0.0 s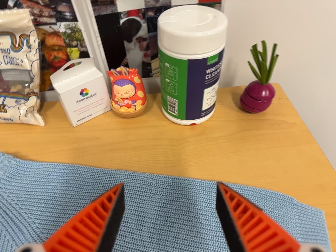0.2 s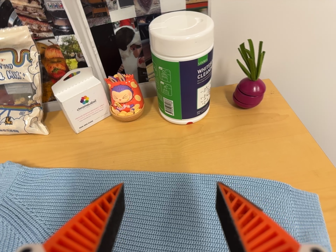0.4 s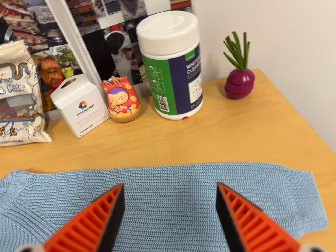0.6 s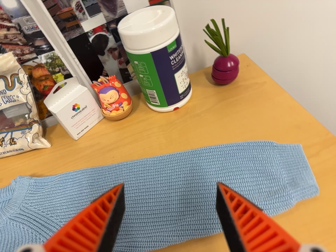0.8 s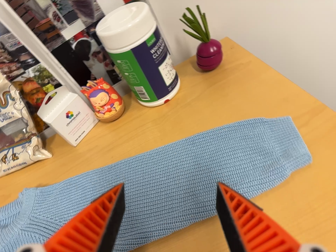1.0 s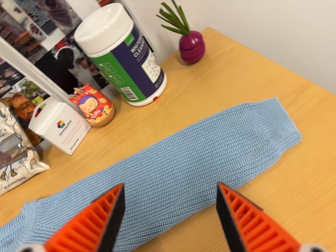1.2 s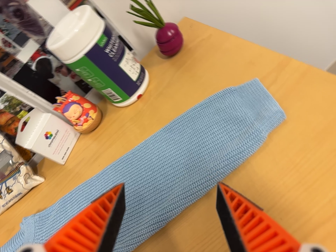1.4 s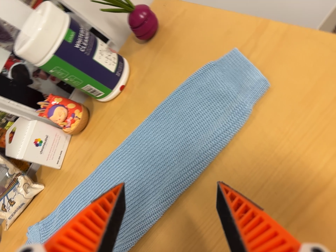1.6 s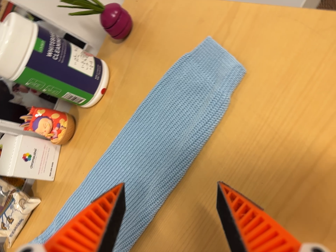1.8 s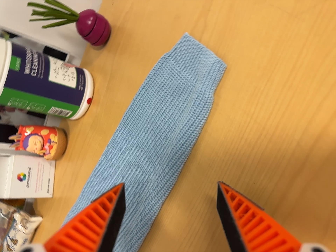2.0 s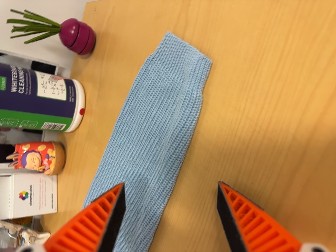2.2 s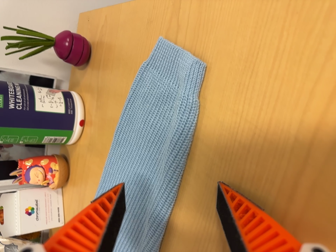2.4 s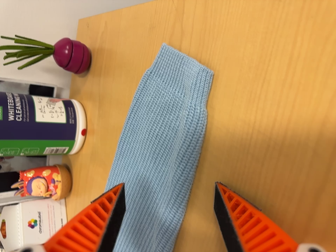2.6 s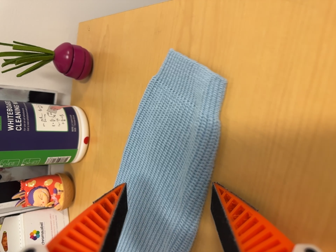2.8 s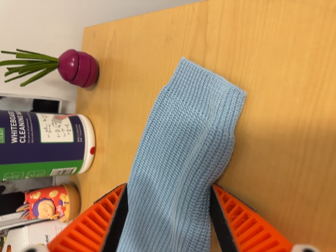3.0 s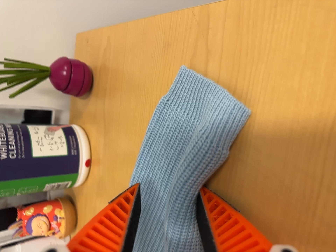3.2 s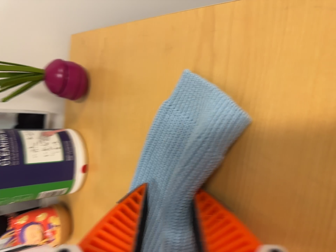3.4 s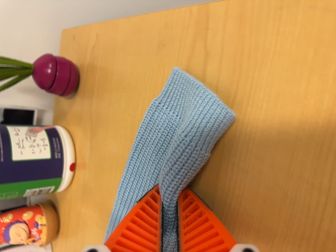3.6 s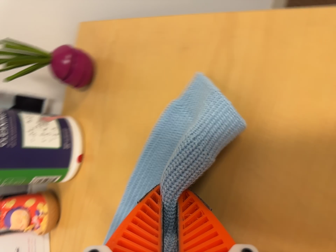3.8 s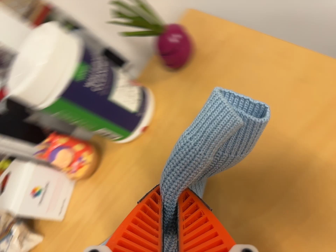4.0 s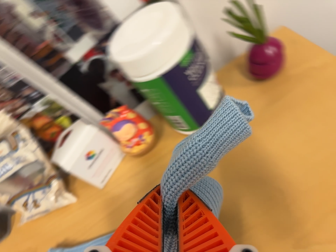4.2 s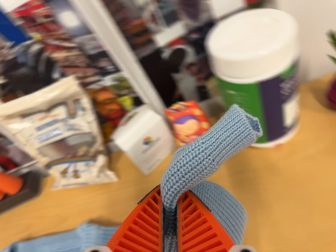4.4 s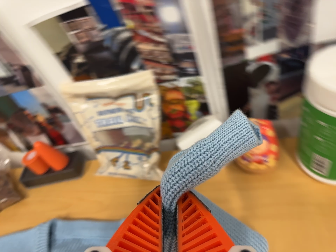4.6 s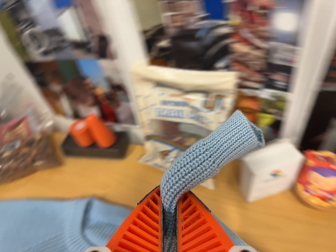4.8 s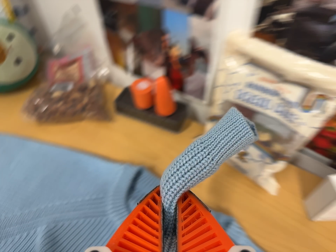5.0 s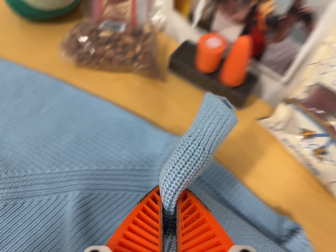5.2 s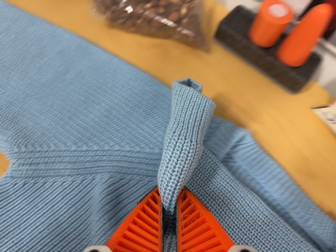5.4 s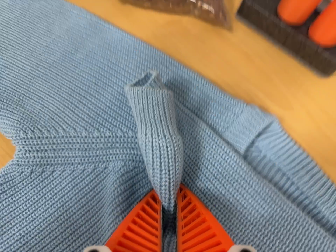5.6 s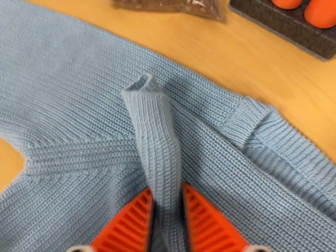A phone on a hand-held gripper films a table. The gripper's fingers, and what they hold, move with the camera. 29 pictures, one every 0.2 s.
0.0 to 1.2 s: The camera travels to its right, toward the bottom of its view and backward, about 12 cm, so close, fixed things drift to the left. It rolls about its line of sight by about 40 degrees, and the scene rotates counterclockwise.
1.2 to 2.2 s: The camera travels to its right and forward, about 12 cm. It rolls about its line of sight by about 35 degrees, and the scene rotates counterclockwise.
2.2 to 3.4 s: The camera travels forward and toward the top of its view, about 9 cm, so what stands in front looms larger.
3.4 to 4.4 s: The camera travels to its left, about 34 cm, so close, fixed things drift to the right. It rolls about its line of sight by about 75 degrees, and the scene rotates clockwise.
4.4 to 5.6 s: The camera swings to its left by about 15 degrees, and the scene slides to the right. It travels to its left and forward, about 32 cm, so close, fixed things drift to the right. Its aim tips toward the bottom of its view by about 30 degrees, and the scene shifts upward. It rolls about its line of sight by about 40 degrees, and the scene rotates clockwise.
The film runs forward here.
